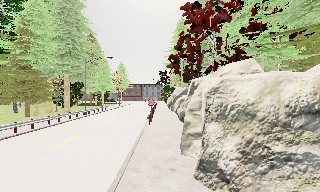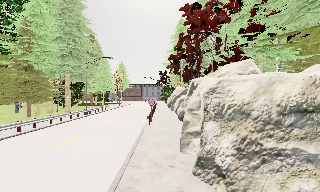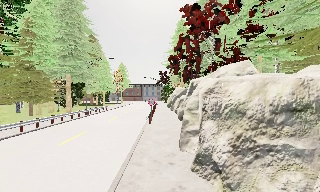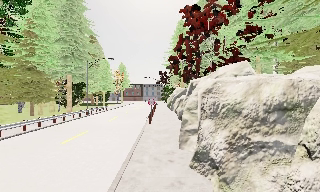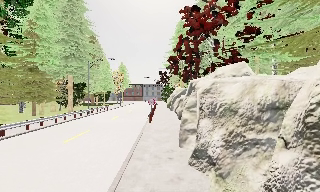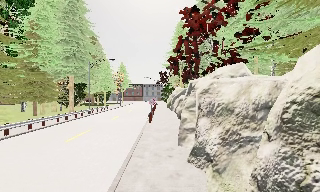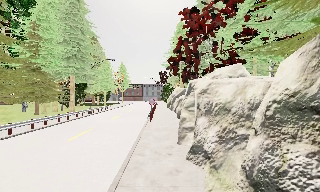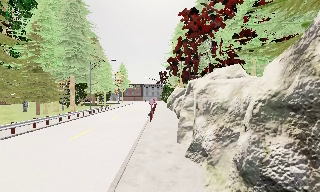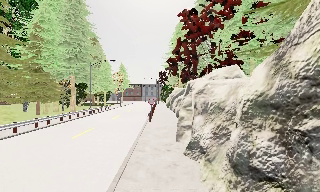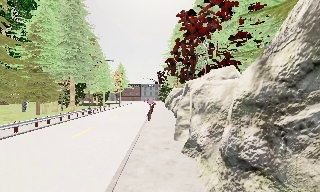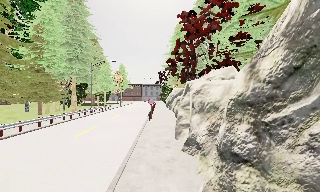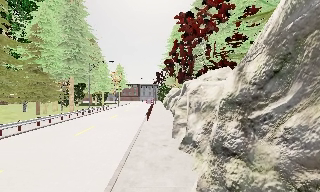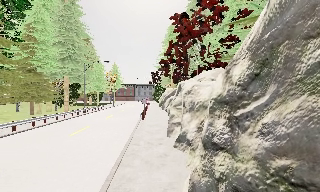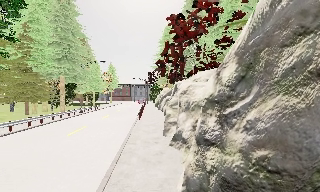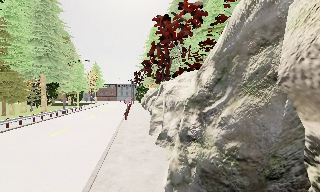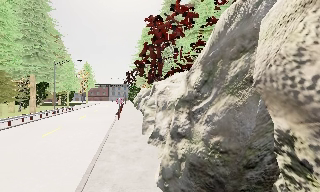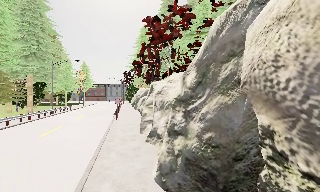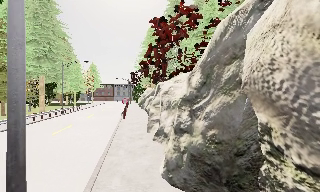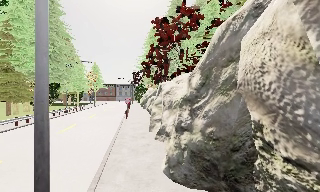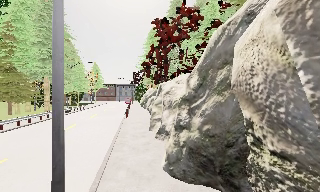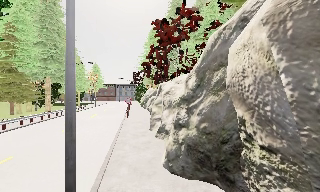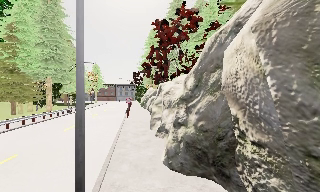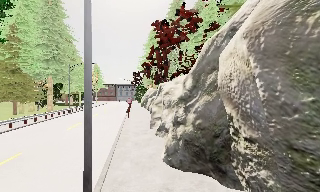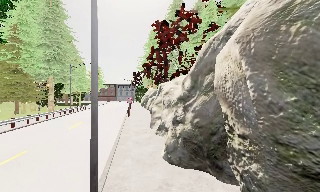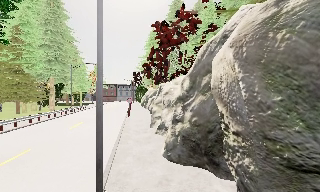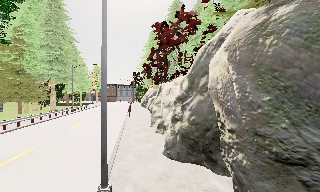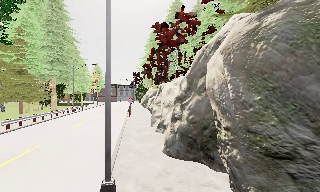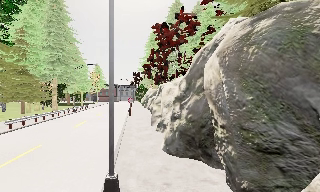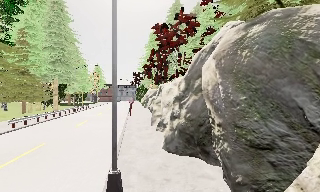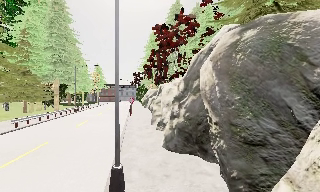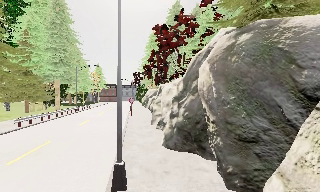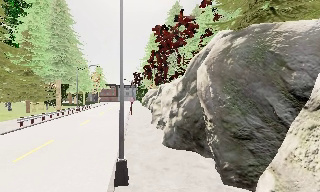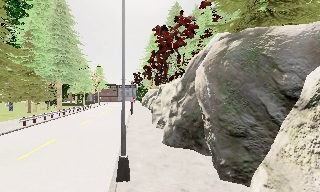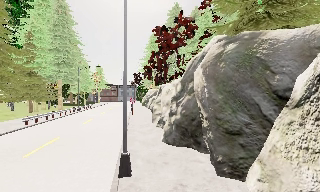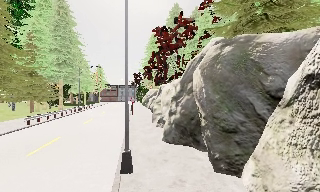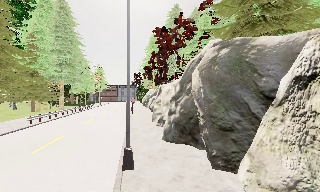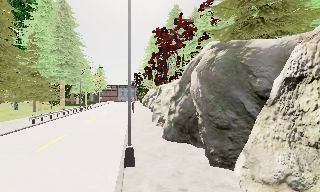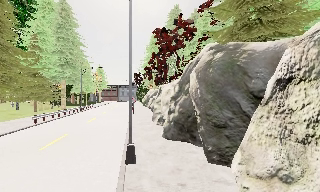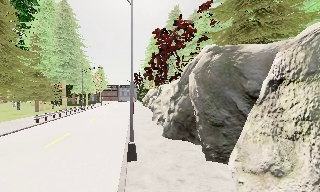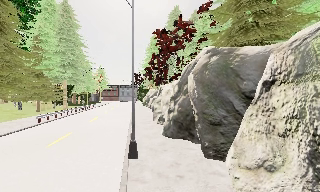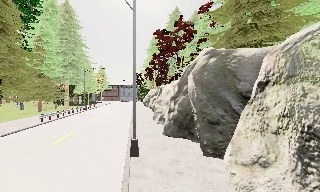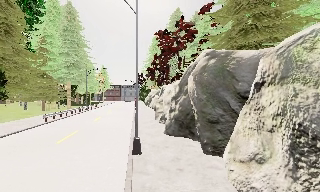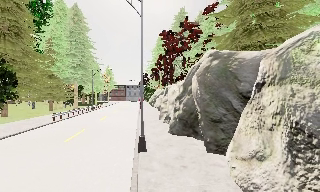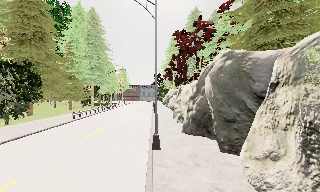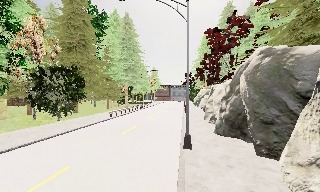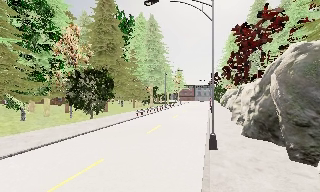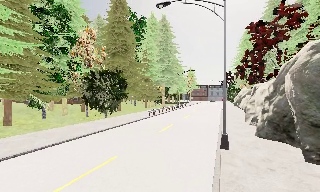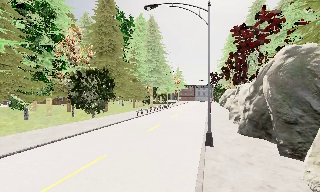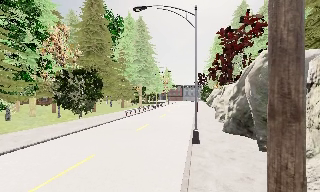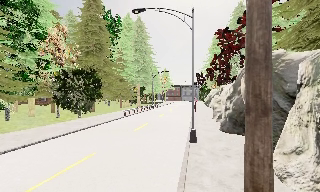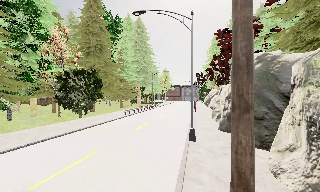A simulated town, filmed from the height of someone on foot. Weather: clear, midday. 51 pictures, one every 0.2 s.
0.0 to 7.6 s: The camera travels backward, about 9 m, so what stands in front gets smaller.
7.6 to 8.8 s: The camera swings to its left by about 20 degrees, and the scene slides to the right. It travels backward, about 1.5 m, so what stands in front gets smaller.
8.8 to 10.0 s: The camera travels backward, about 1.5 m, so what stands in front gets smaller.
The film runs backward here.
